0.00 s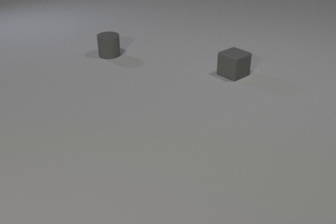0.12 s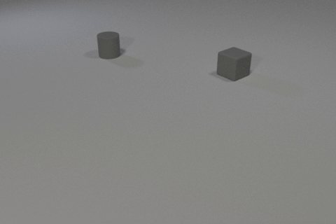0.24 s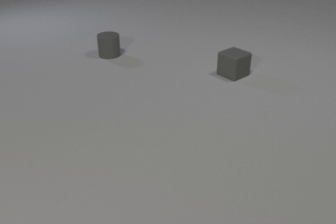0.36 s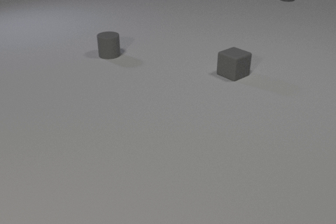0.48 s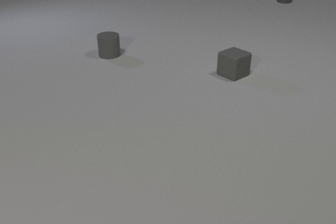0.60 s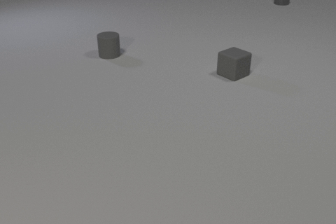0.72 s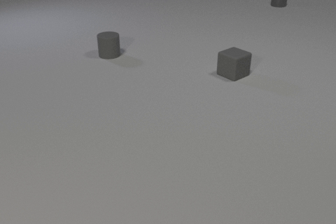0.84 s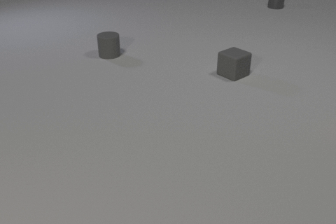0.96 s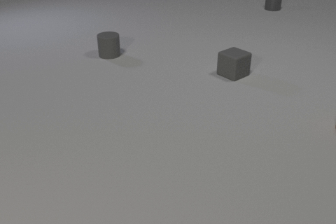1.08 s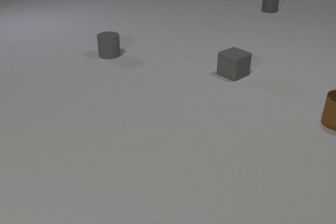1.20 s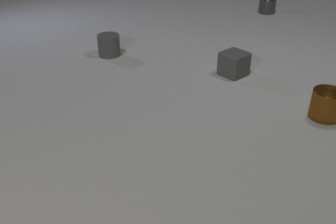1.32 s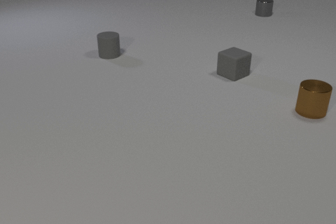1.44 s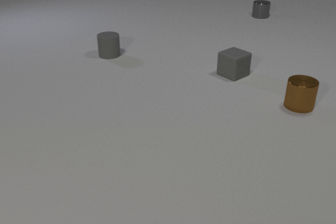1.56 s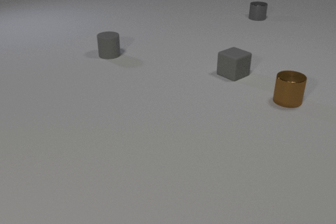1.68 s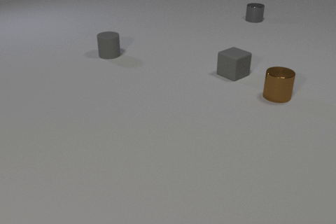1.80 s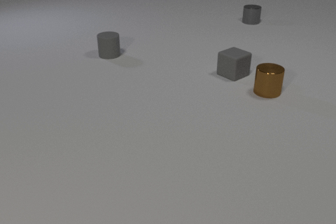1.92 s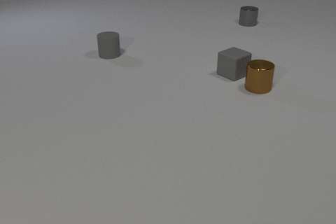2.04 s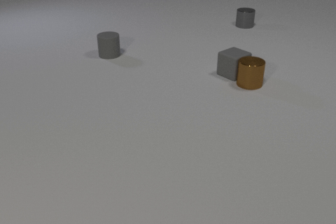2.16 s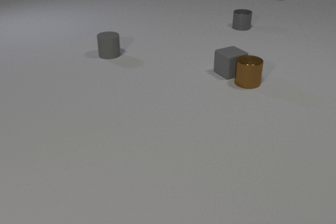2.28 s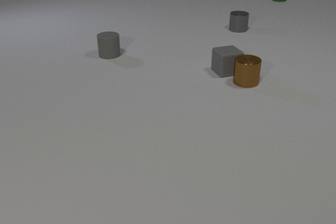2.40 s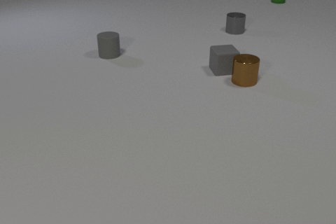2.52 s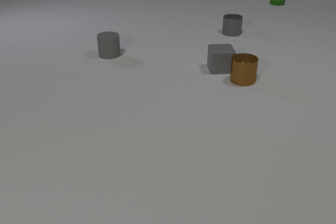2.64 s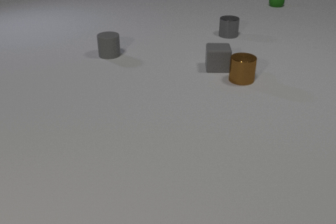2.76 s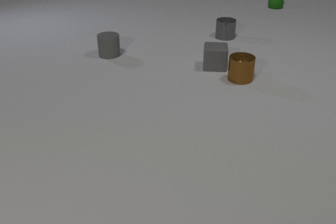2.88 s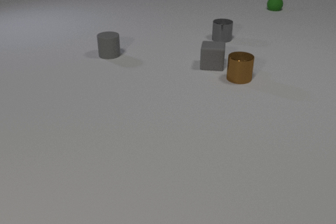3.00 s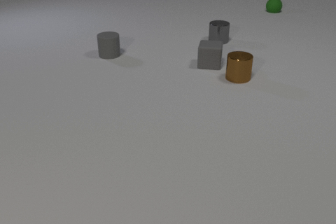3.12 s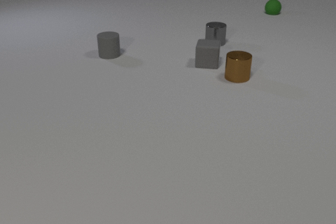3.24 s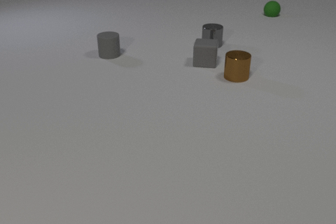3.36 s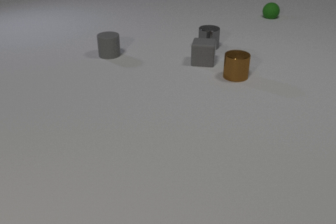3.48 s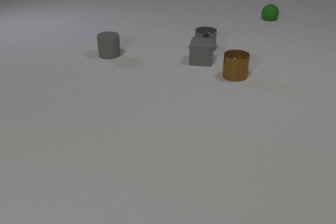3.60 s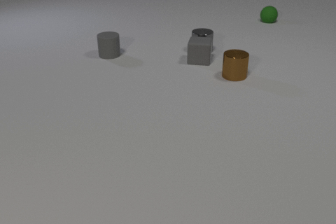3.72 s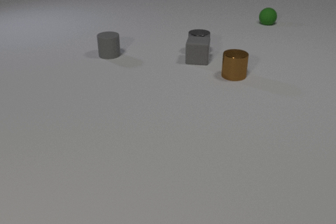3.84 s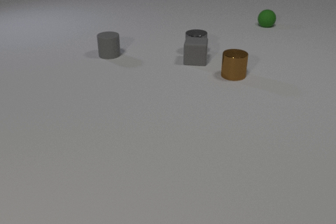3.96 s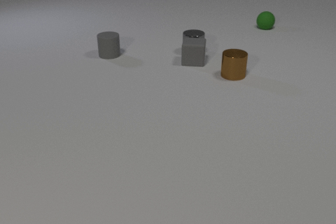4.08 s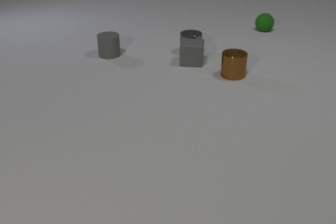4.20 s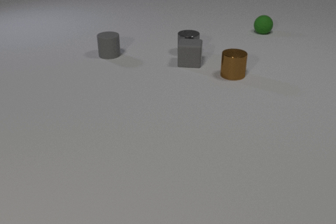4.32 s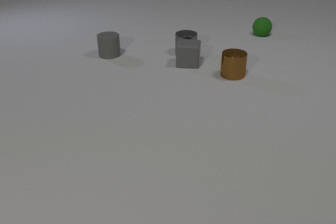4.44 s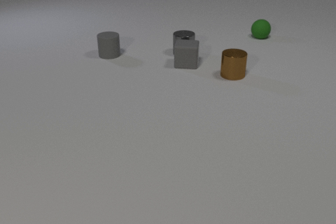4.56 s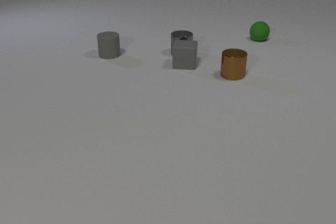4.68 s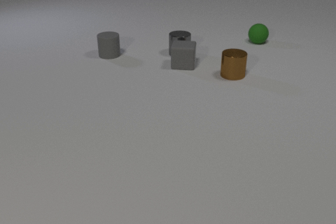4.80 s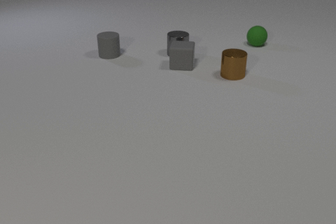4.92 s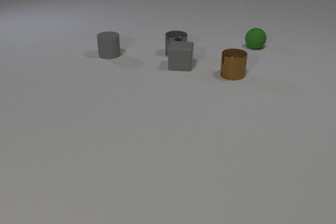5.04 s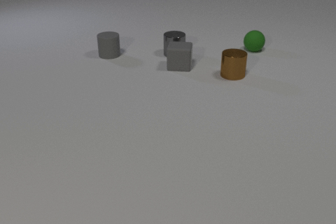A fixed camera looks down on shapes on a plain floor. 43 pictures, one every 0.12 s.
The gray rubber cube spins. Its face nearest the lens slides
to the left.
The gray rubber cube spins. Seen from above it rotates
clockwise.
0.00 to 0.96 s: The gray metal cylinder slides toward the camera.
0.96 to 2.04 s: The brown metal cylinder slides to the left and away from the camera. The gray metal cylinder slides toward the camera and to the left. The green rubber sphere comes in at the top edge. The brown metal cylinder and the gray rubber cube collide.
2.04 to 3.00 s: The brown metal cylinder slides away from the camera and to the left. The gray rubber cube slides to the left and away from the camera, spins so that its near face slides to the left, clockwise seen from above. The gray metal cylinder slides toward the camera and to the left. The green rubber sphere rolls toward the camera.
3.00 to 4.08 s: The brown metal cylinder slides away from the camera and to the left. The gray rubber cube slides to the left. The gray metal cylinder slides toward the camera and to the left. The green rubber sphere rolls toward the camera. The gray rubber cube and the gray metal cylinder collide.
4.08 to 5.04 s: The gray rubber cube slides to the left and toward the camera. The gray metal cylinder slides to the left. The green rubber sphere rolls toward the camera.
What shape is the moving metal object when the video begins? cylinder.
Are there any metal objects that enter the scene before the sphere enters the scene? yes.
What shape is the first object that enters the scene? cylinder.
